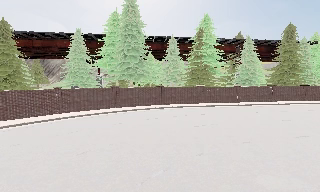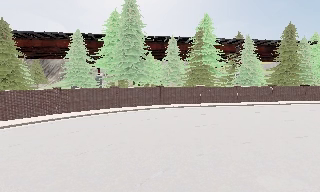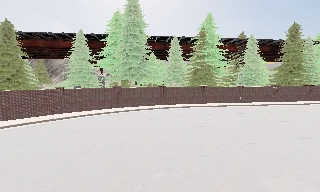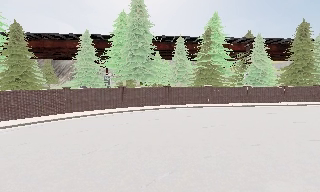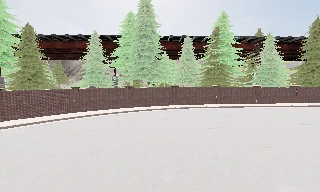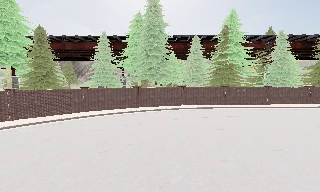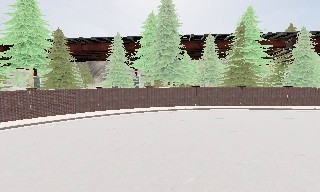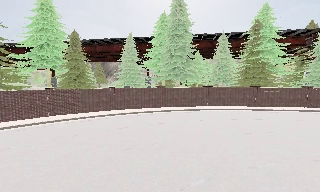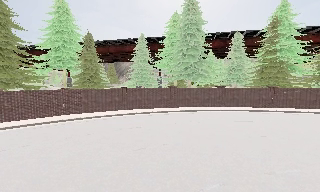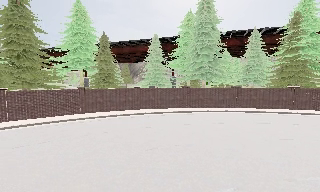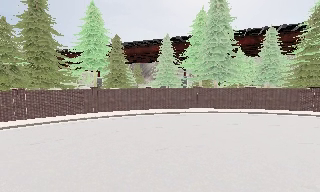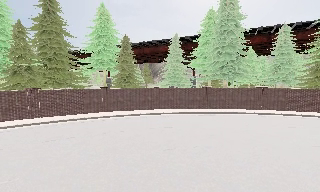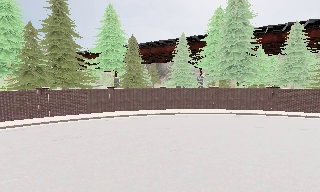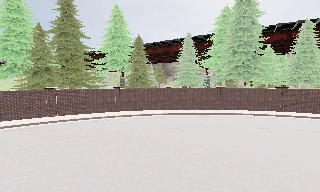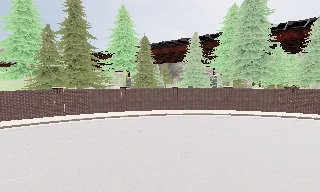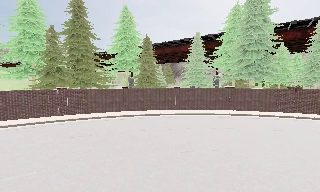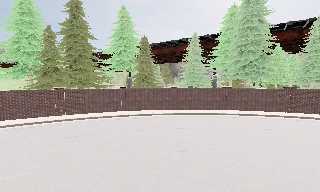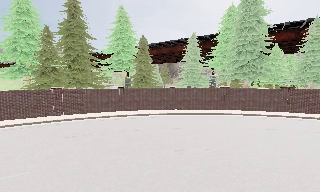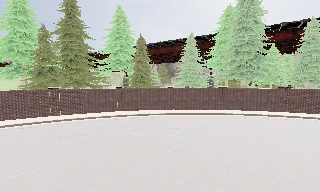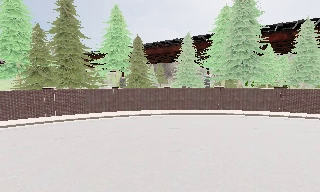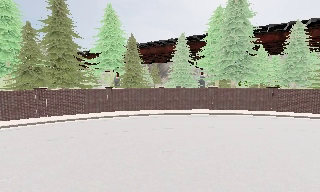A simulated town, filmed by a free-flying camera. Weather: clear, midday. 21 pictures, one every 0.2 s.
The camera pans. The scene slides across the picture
to the right.
The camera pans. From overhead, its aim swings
counterclockwise.
0.0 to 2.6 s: The camera pans to its left, which is counterclockwise from overhead, by about 35 degrees. It travels forward, about 0.5 m.
2.6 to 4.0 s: The camera shifts only a little, or ends up much as it began.
The film runs forward here.
